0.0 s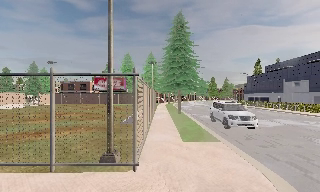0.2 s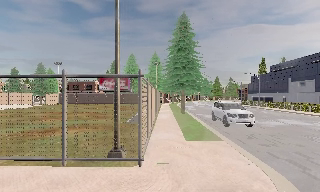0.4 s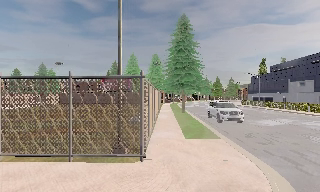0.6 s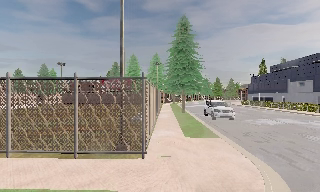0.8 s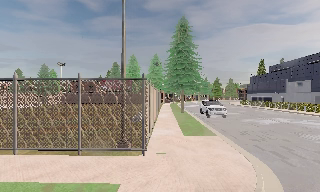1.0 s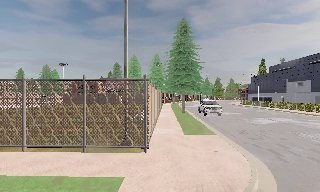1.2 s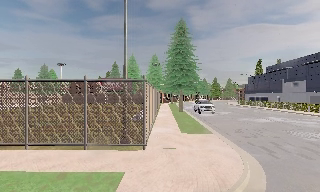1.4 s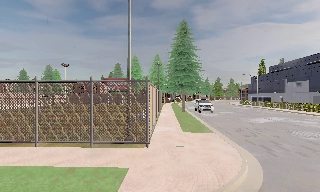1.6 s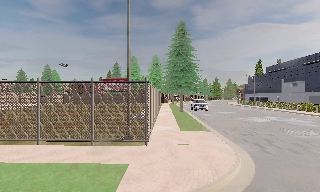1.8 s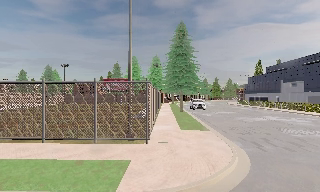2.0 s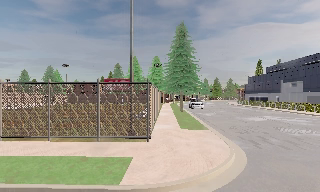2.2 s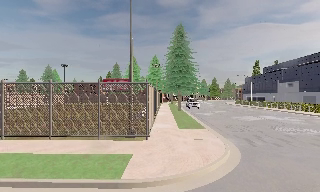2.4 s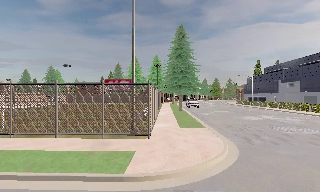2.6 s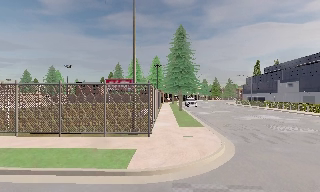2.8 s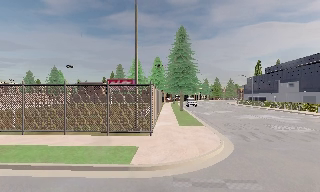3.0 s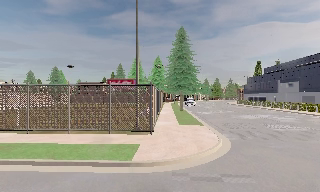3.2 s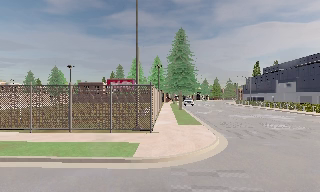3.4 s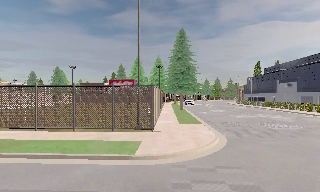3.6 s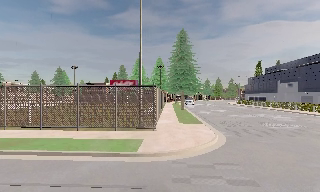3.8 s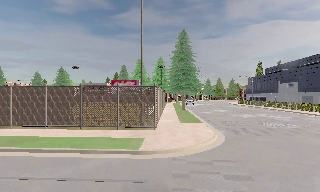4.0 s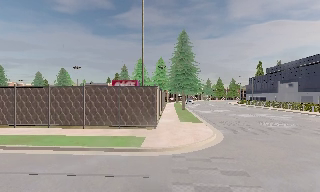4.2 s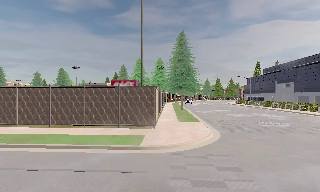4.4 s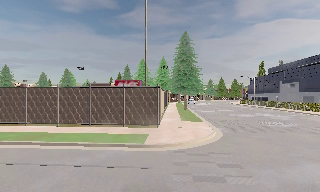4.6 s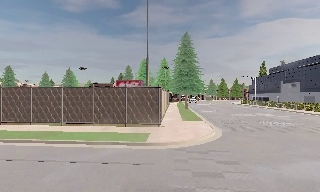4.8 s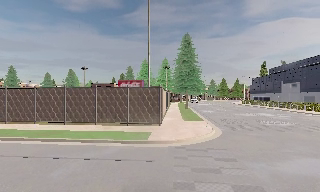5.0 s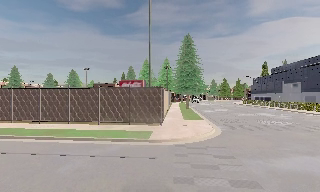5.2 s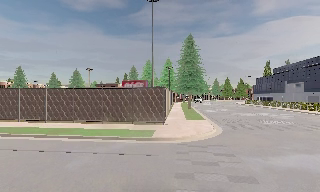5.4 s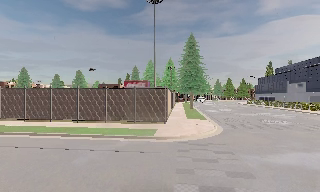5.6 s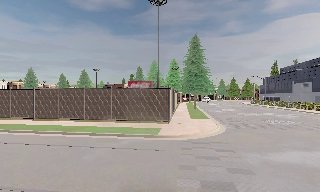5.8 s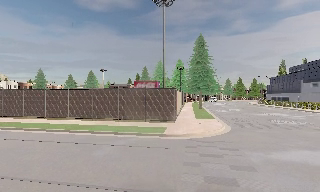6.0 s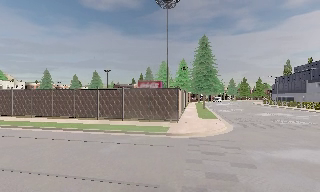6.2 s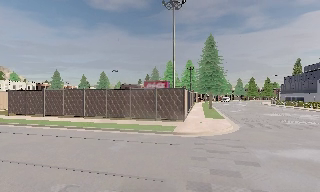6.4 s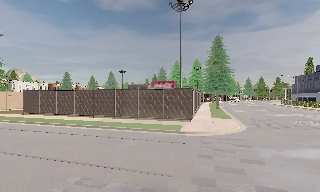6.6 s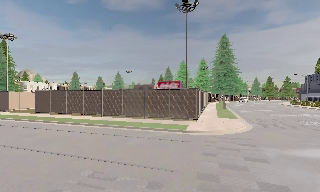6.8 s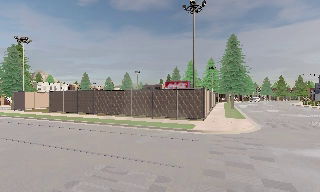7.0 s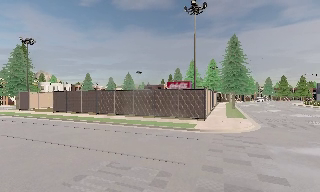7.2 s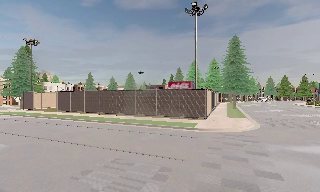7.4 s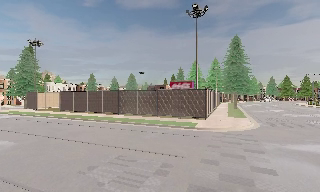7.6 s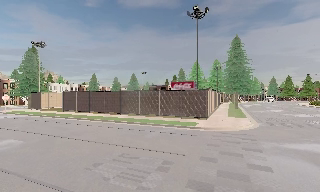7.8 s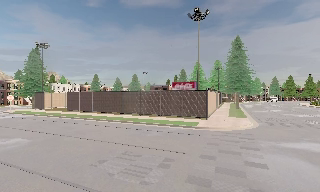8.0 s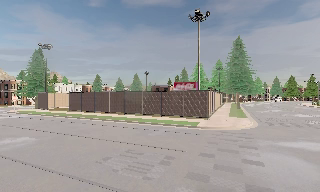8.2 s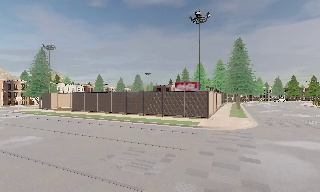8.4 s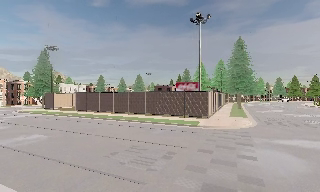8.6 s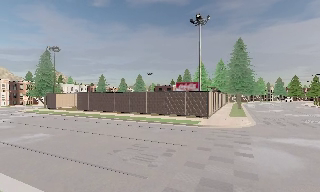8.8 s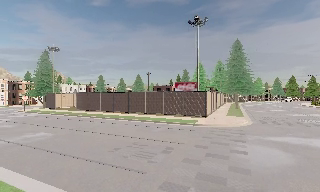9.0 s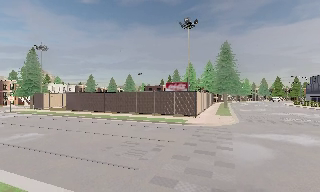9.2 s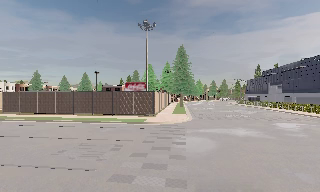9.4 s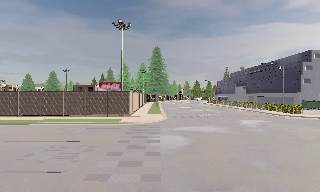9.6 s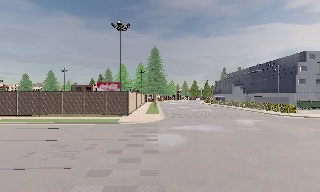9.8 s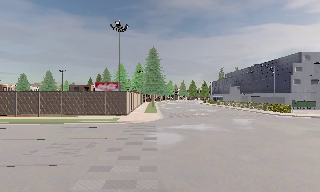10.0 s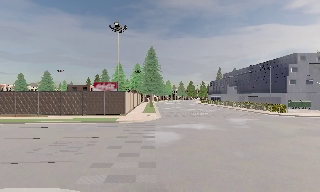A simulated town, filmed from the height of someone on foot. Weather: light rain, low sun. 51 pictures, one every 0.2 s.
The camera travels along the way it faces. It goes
backward.
0.0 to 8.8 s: The camera swings to its left by about 25 degrees, and the scene slides to the right. It travels backward, about 14 m, so what stands in front gets smaller.
8.8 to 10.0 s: The camera pans to its right, which is clockwise from overhead, by about 30 degrees. It travels backward, about 2 m, so what stands in front gets smaller.
The film runs backward here.
